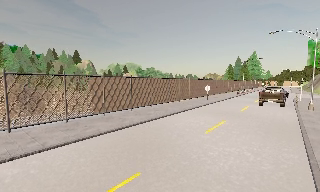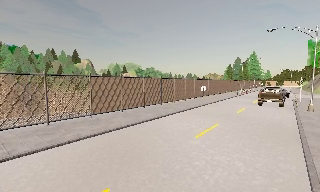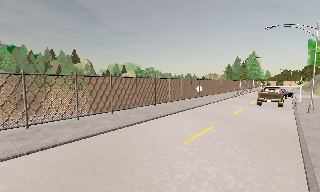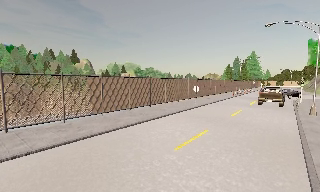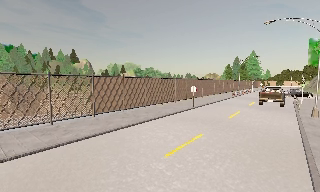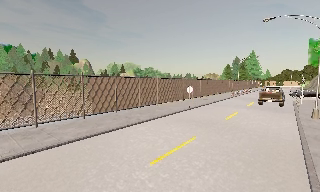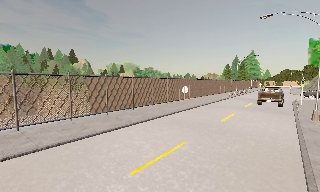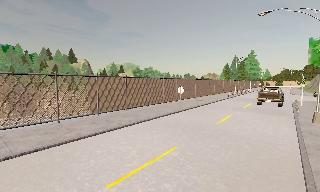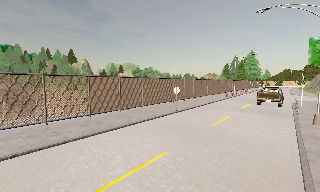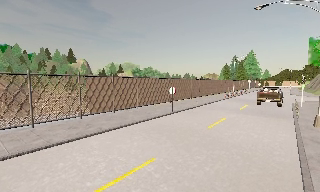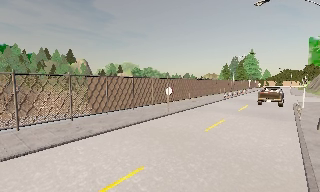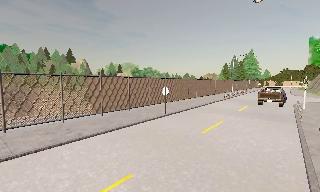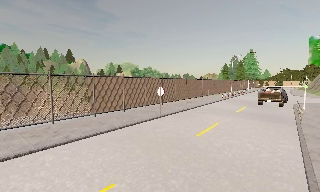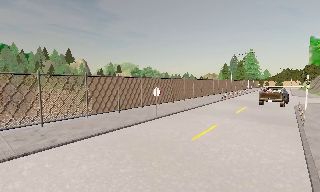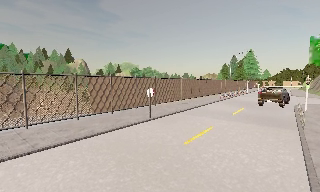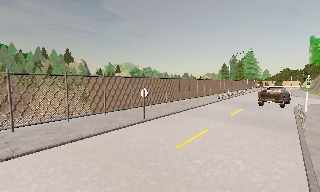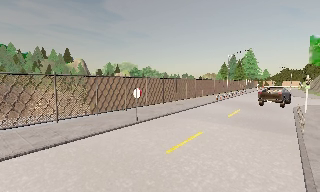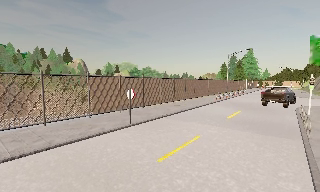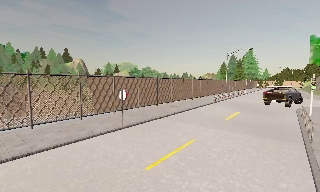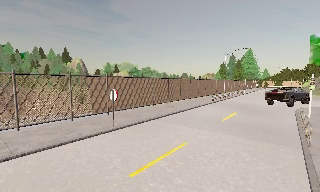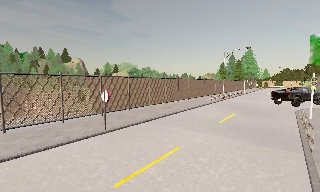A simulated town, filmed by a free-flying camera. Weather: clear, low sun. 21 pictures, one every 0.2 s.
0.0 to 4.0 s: The camera travels forward and to its right, about 14 m, so what stands in front looms larger.
The film runs forward here.
